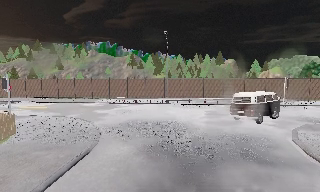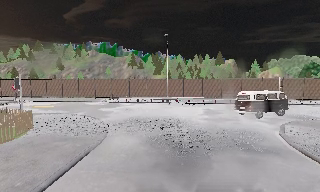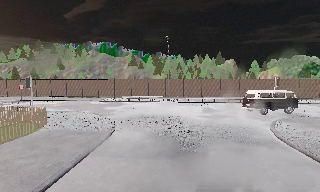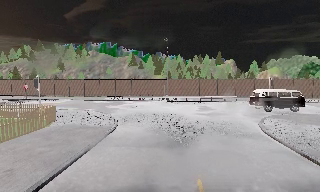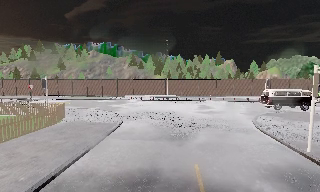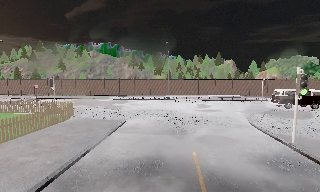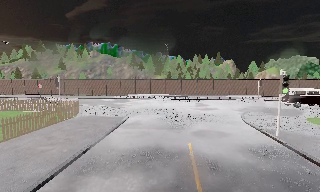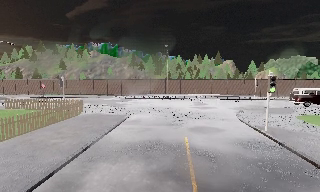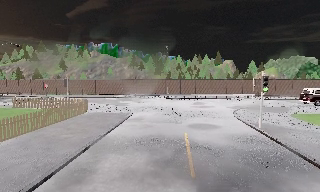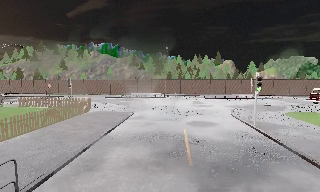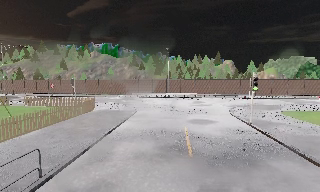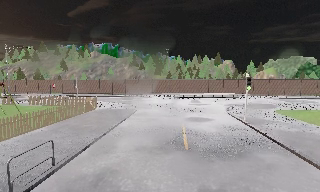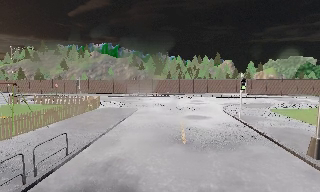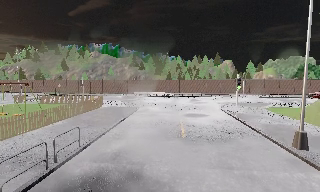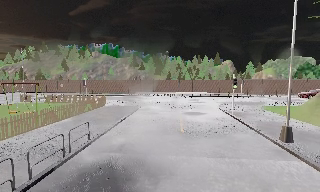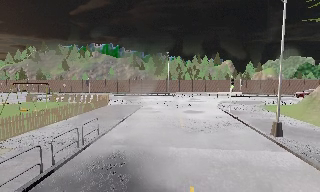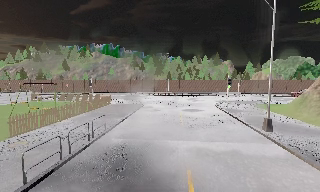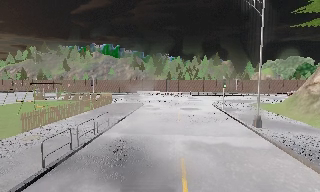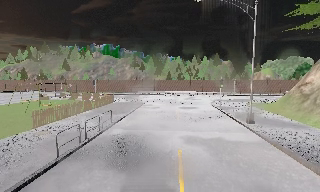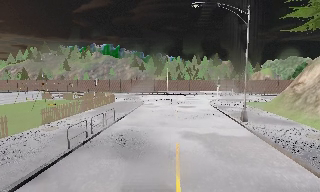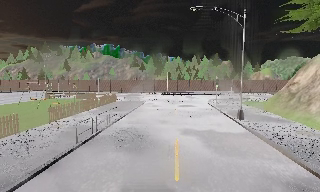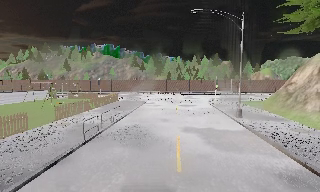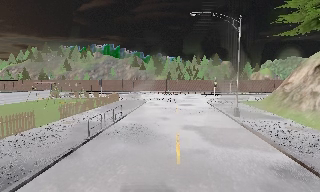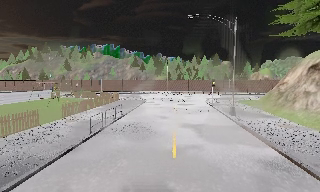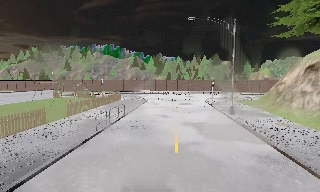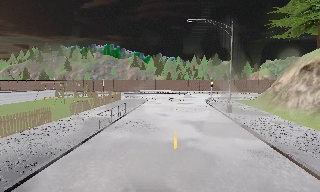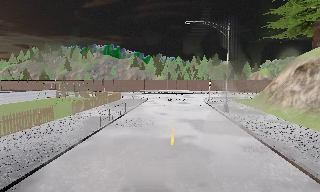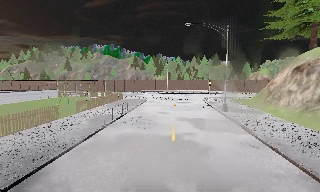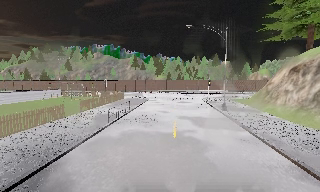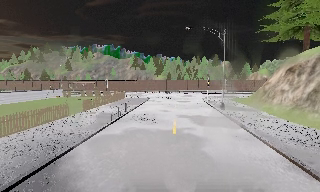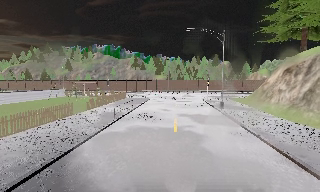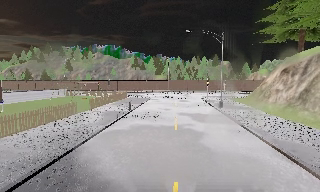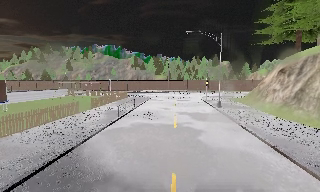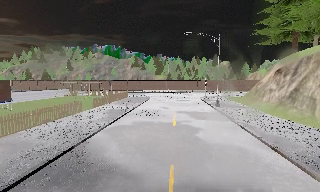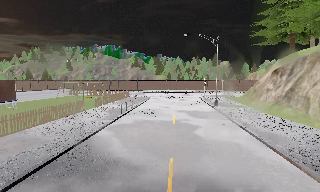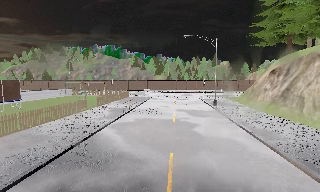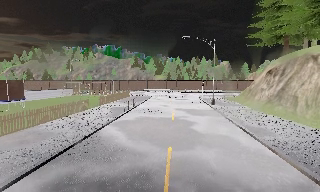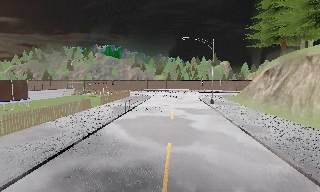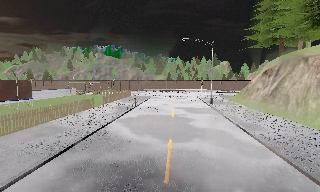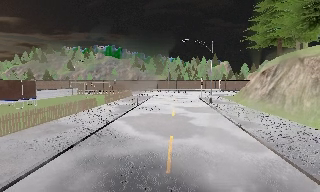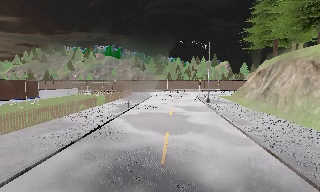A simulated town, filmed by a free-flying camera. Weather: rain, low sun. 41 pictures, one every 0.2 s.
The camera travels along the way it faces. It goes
backward.
0.0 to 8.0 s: The camera travels backward, about 25 m, so what stands in front gets smaller. It loses speed.
The film runs forward here.
